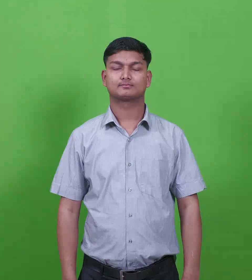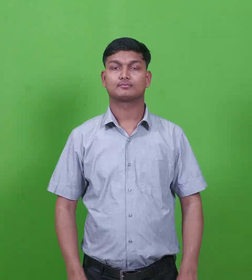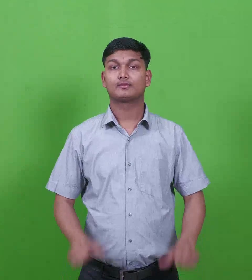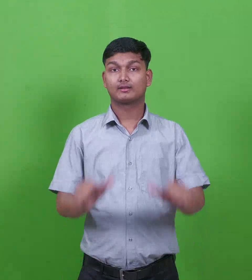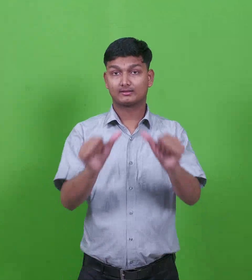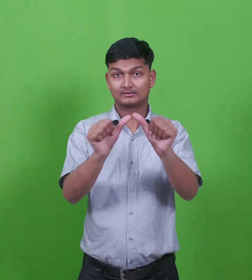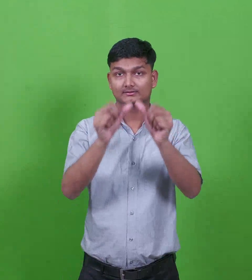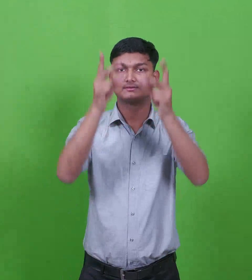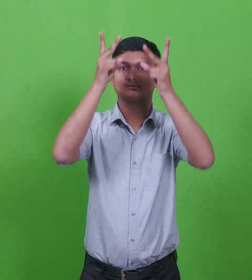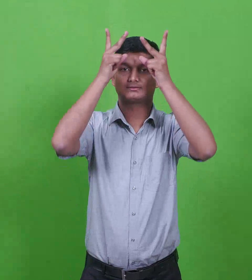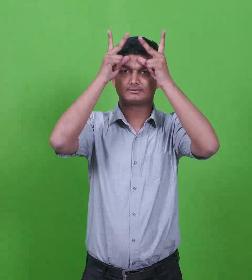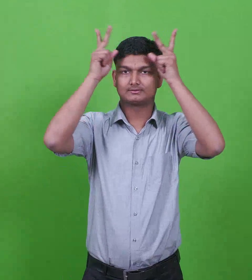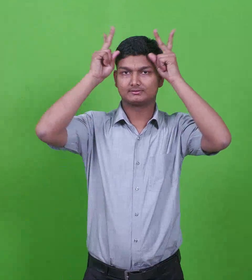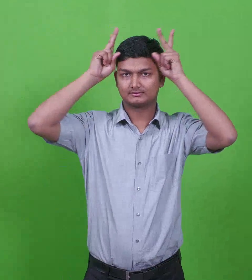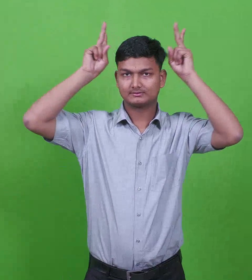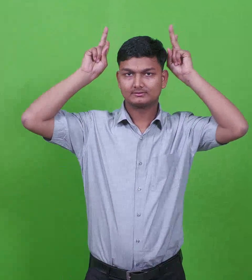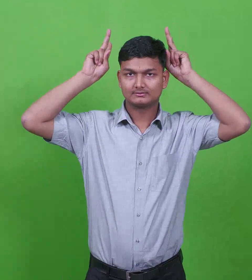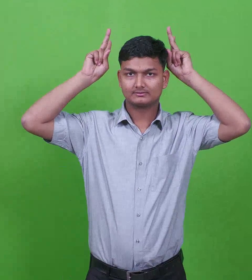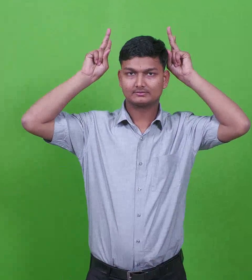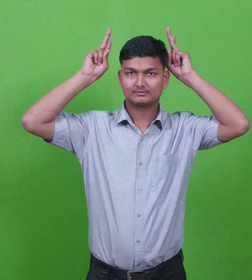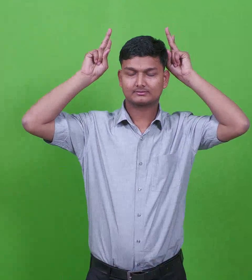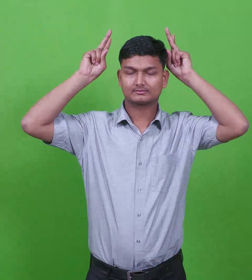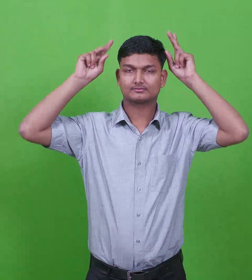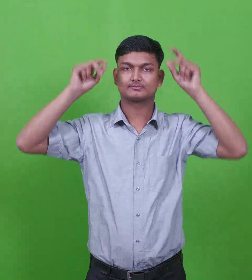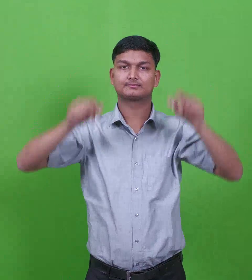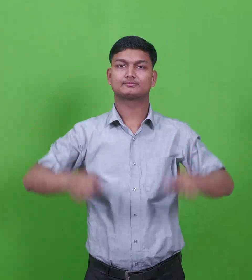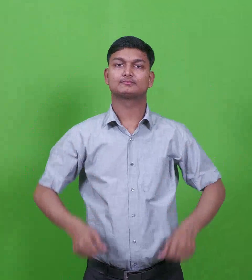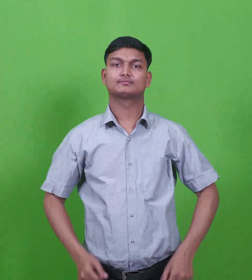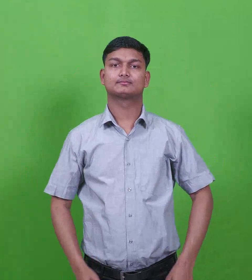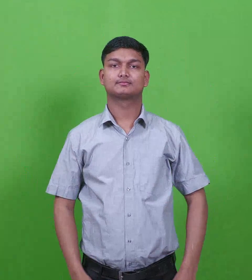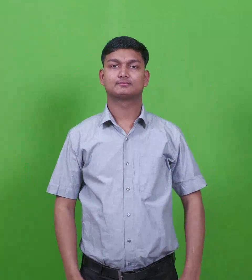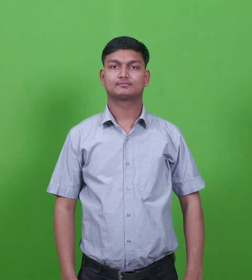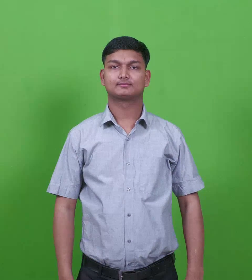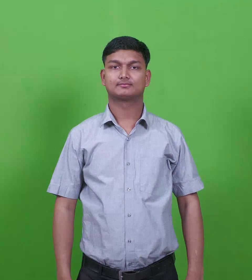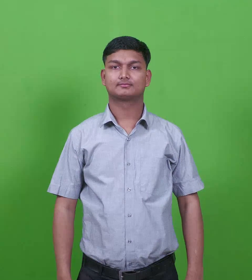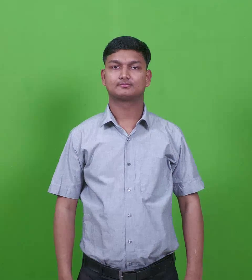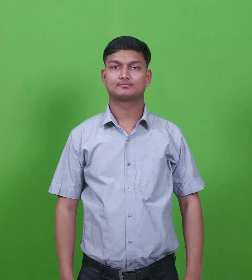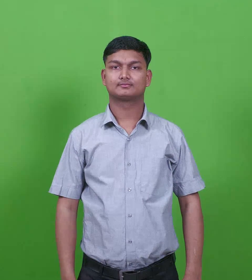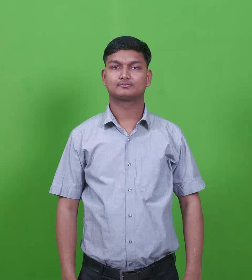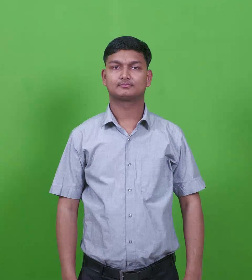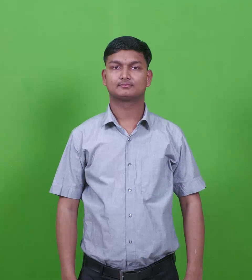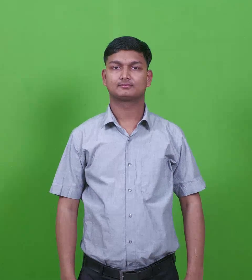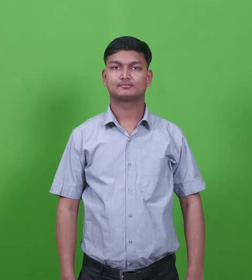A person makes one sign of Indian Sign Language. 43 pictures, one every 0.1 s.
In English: augustus caesar
